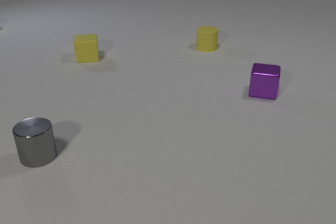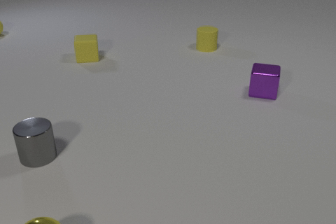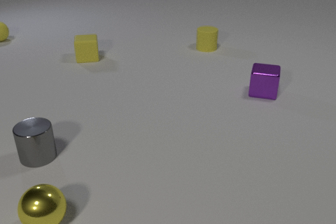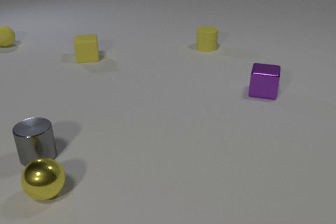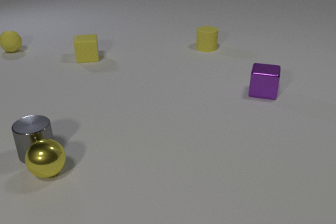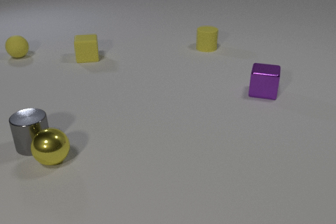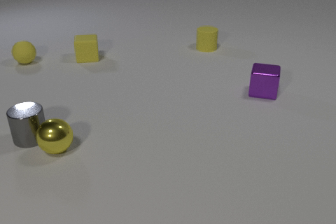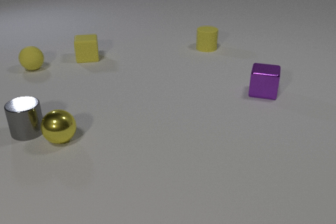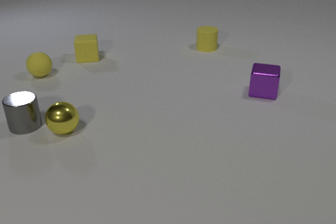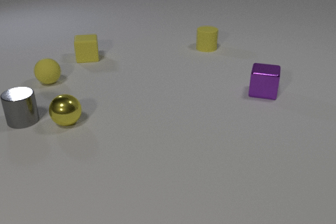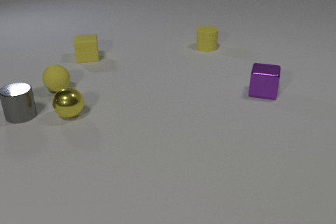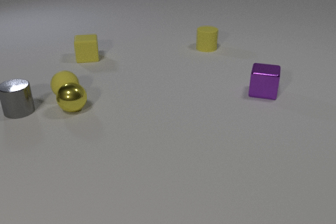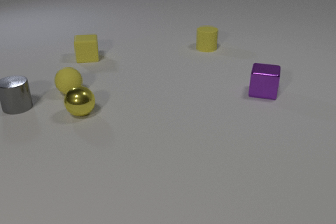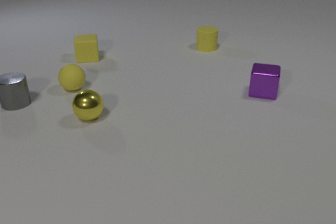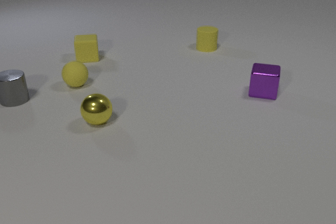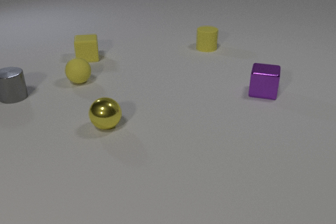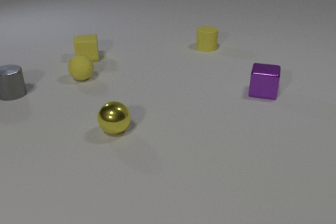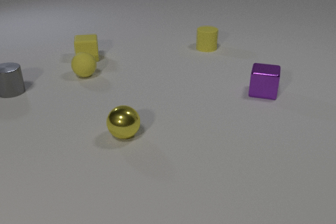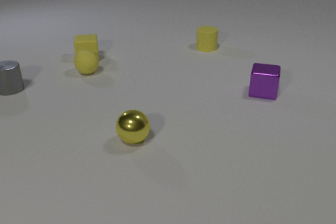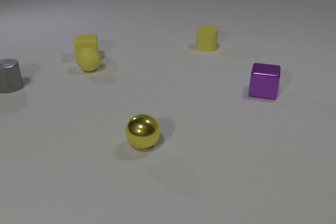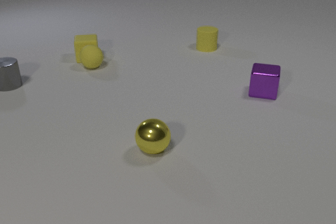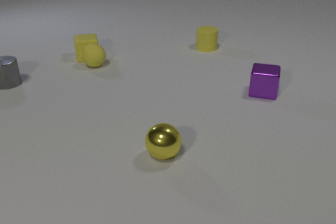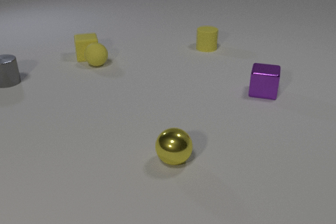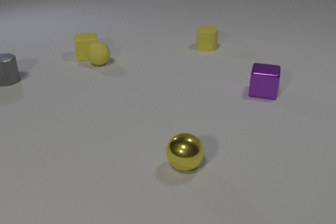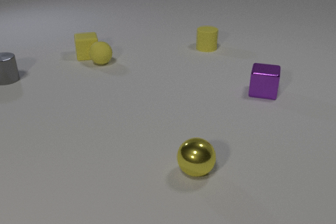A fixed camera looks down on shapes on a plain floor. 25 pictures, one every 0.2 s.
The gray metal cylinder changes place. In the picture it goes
away from the camera.
0.0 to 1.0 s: The yellow metal sphere comes in at the bottom edge, rolls away from the camera. The gray metal cylinder slides away from the camera. The yellow rubber sphere comes in at the left edge, rolls toward the camera. The yellow metal sphere and the gray metal cylinder collide.
1.0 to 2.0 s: The yellow metal sphere rolls away from the camera. The gray metal cylinder slides away from the camera. The yellow rubber sphere rolls toward the camera.
2.0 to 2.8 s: The yellow metal sphere rolls to the right and toward the camera. The gray metal cylinder slides away from the camera. The yellow rubber sphere rolls to the right. The yellow metal sphere and the yellow rubber sphere collide.
2.8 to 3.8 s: The yellow metal sphere rolls toward the camera and to the right. The gray metal cylinder slides away from the camera. The yellow rubber sphere rolls away from the camera.
3.8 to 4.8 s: The yellow metal sphere rolls to the right and toward the camera. The gray metal cylinder slides away from the camera. The yellow rubber sphere rolls away from the camera and to the right. The yellow rubber cube slides away from the camera. The yellow rubber sphere and the yellow rubber cube collide.
What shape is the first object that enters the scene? sphere.
How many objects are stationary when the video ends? 2.
How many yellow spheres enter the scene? 2.
